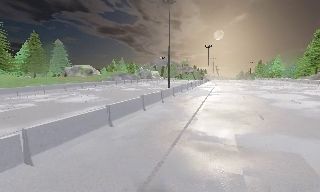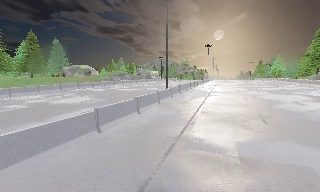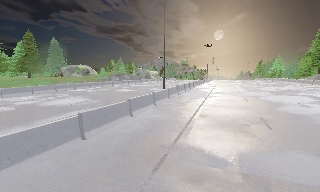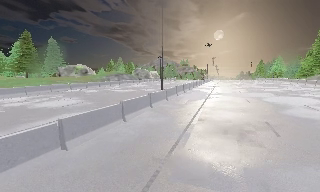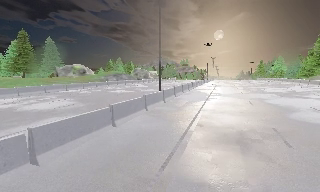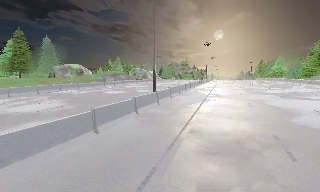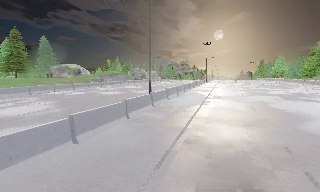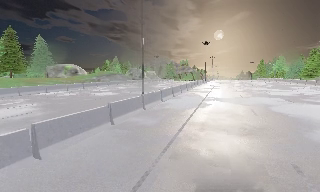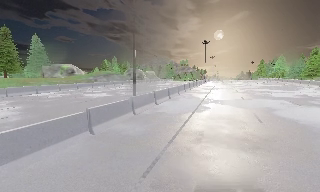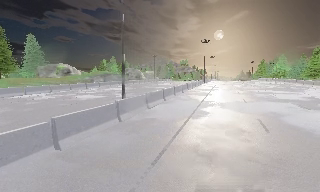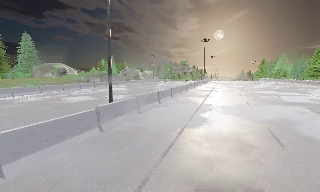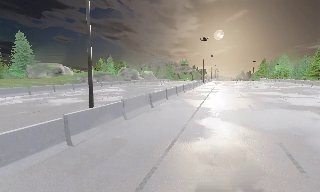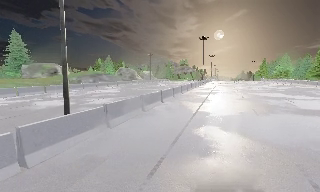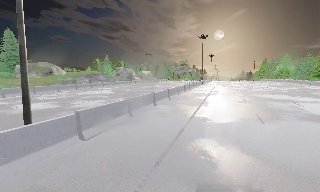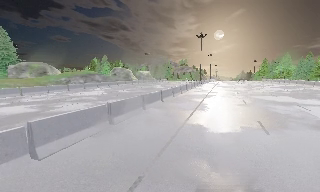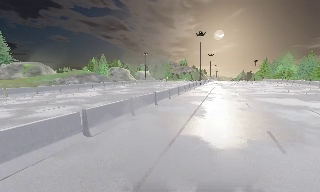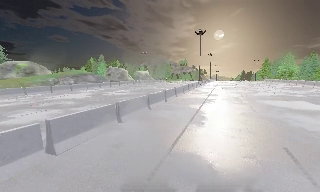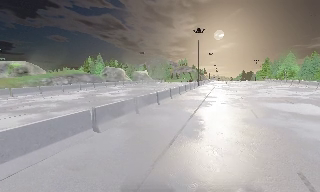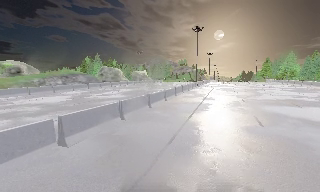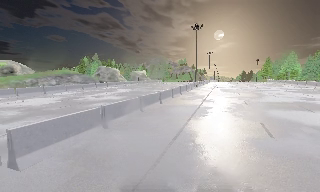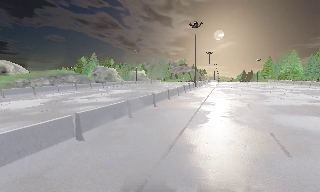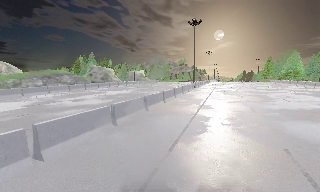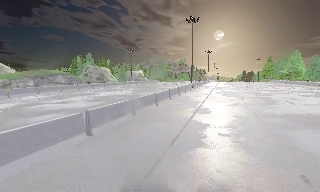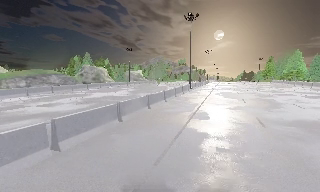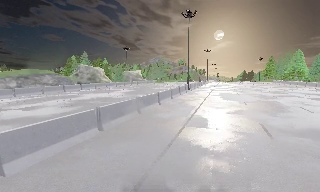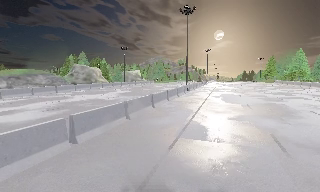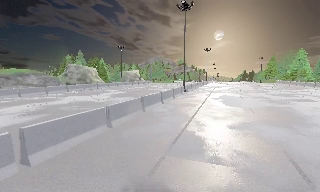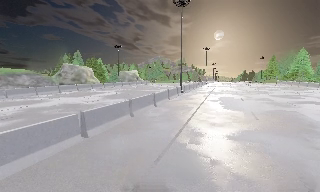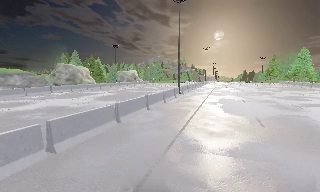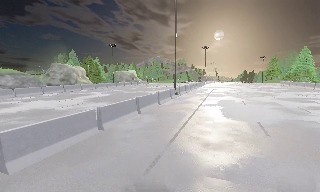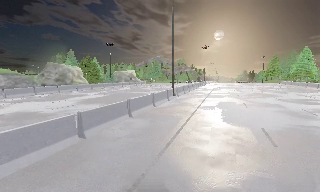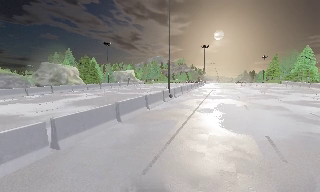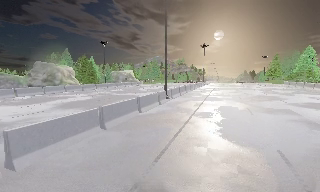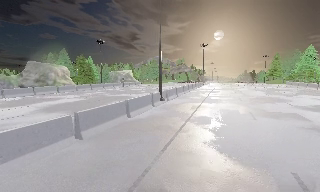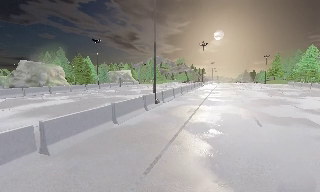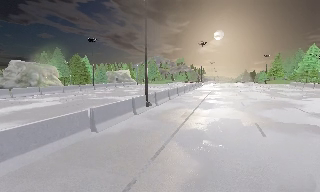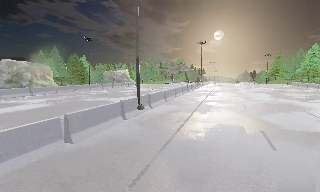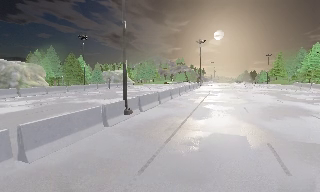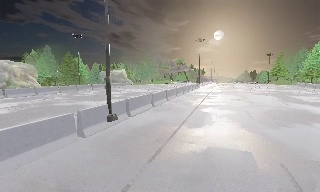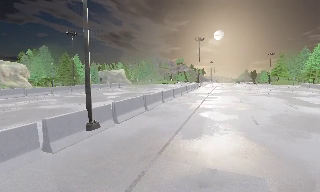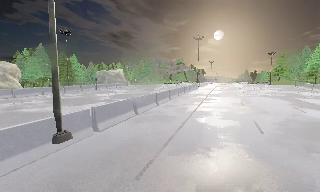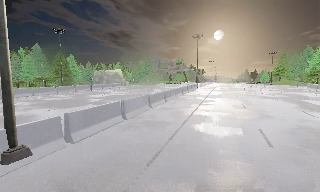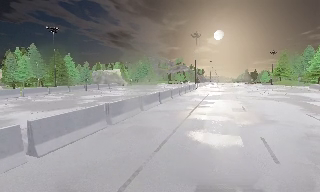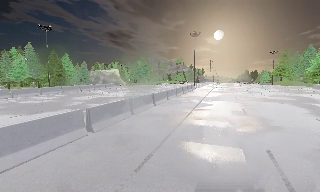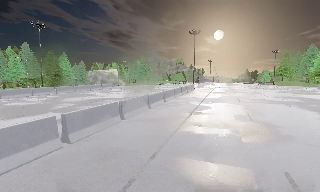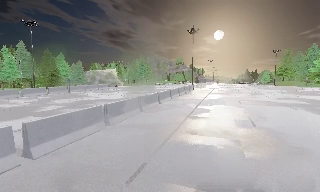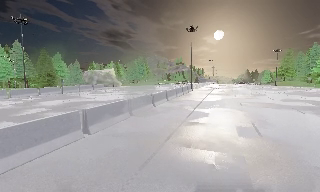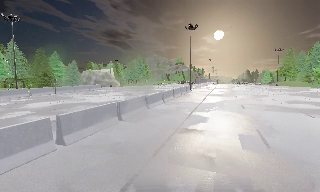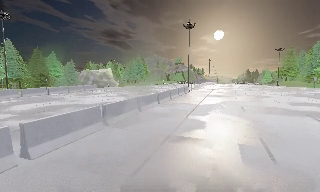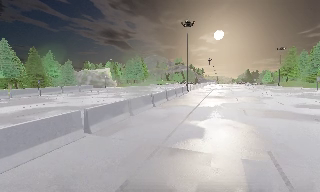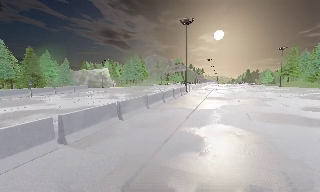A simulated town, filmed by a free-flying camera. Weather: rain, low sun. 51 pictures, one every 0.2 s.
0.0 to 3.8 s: The camera travels forward and to its right, about 25 m, so what stands in front looms larger. It gains speed.
3.8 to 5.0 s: The camera travels forward, about 9 m, so what stands in front looms larger.
5.0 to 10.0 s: The camera travels forward and to its right, about 30 m, so what stands in front looms larger.
The film runs forward here.
